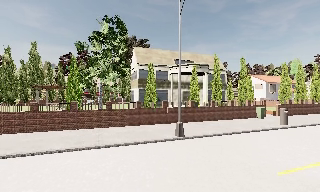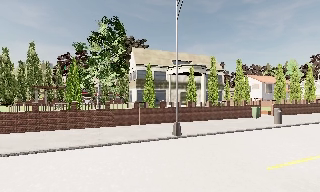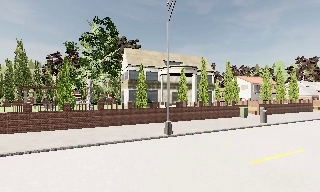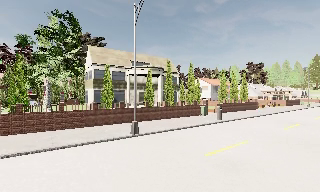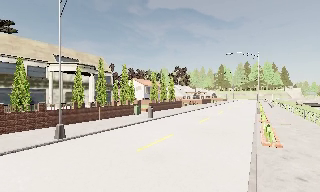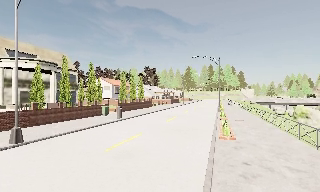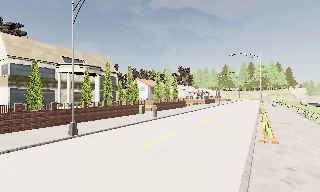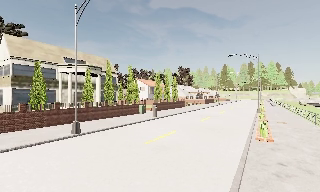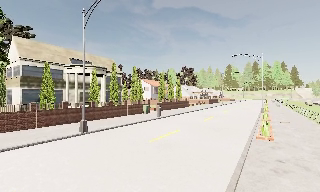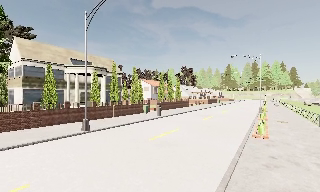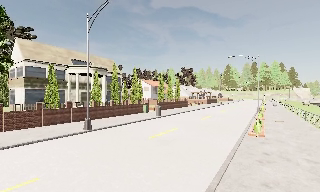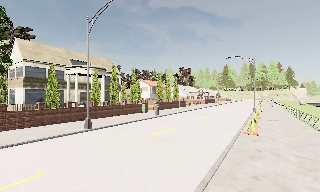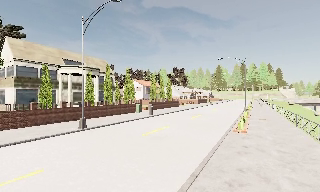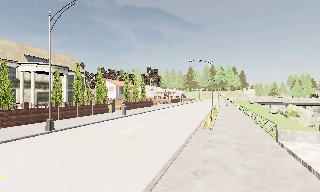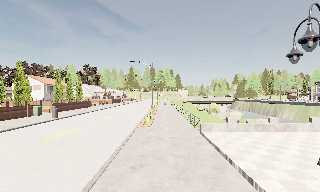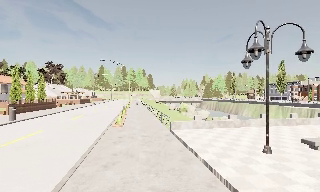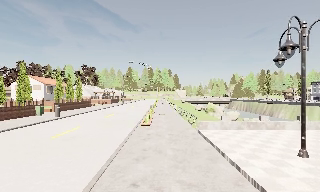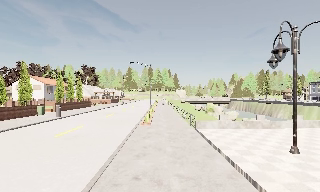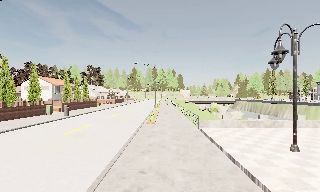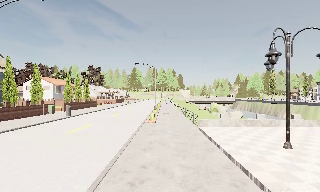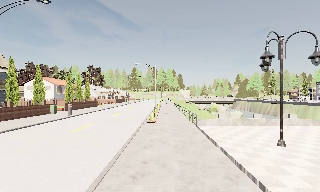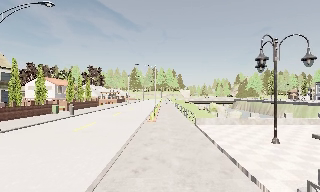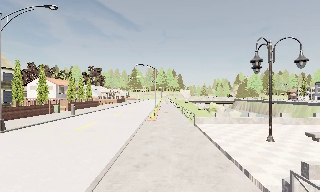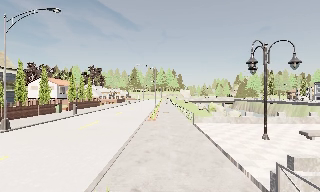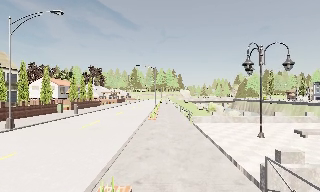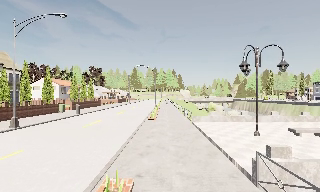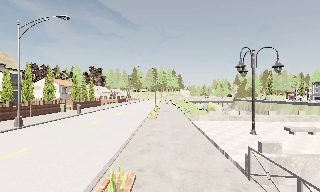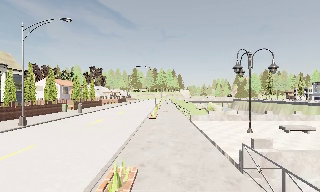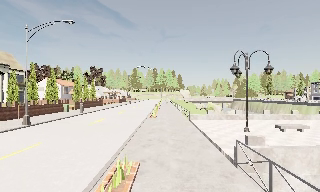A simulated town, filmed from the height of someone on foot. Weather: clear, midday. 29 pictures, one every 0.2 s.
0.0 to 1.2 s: The scene slides to the left, as the camera pans about 35 degrees to its right. It travels backward, about 2 m.
1.2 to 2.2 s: The camera travels backward, about 1.5 m, so what stands in front gets smaller.
2.2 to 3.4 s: The camera swings to its right by about 35 degrees, and the scene slides to the left. It travels backward, about 2 m.
3.4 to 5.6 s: The camera travels backward, about 3.5 m, so what stands in front gets smaller.
The film runs backward here.
